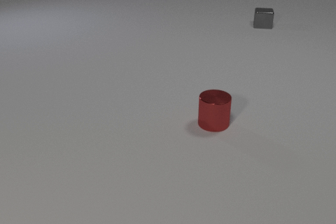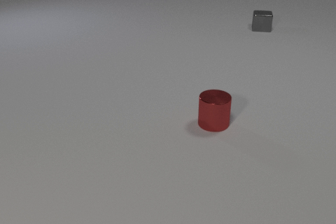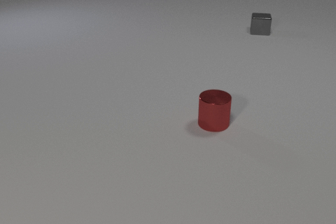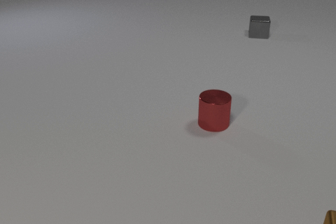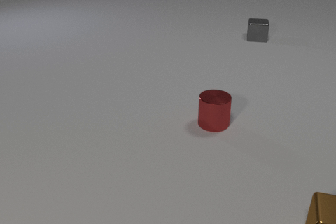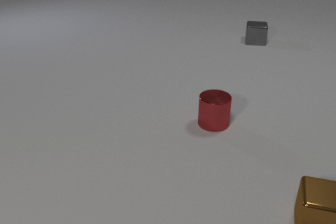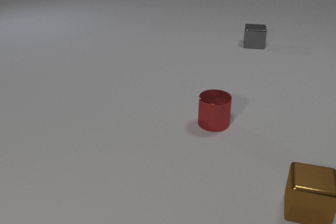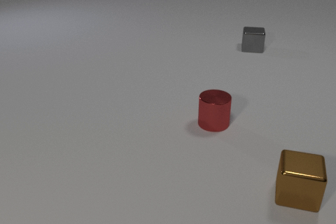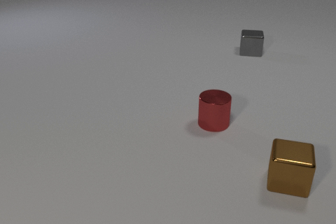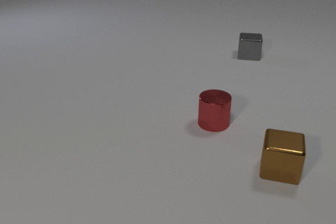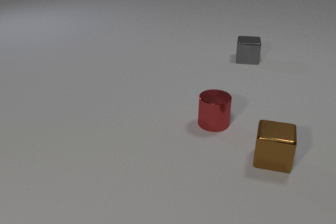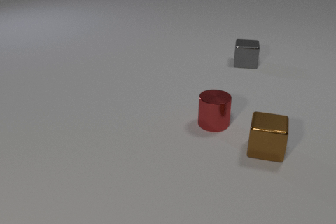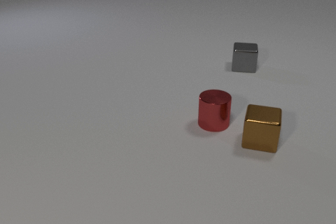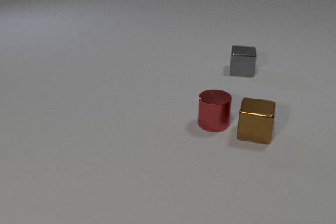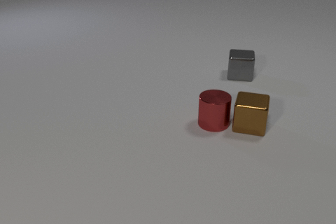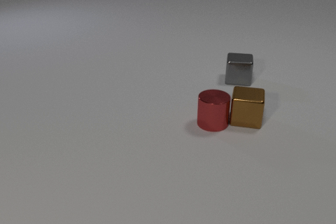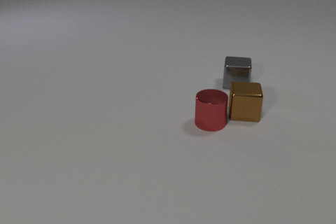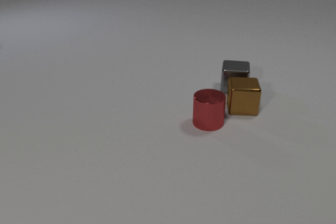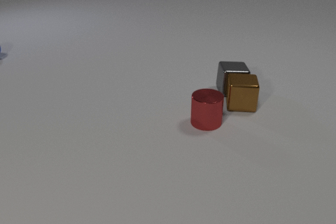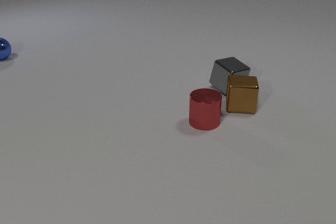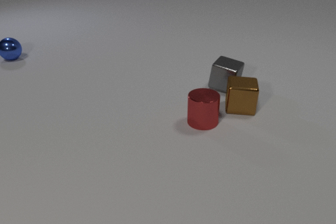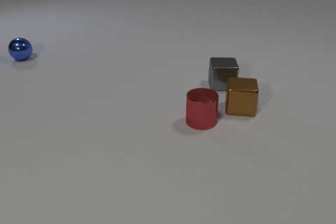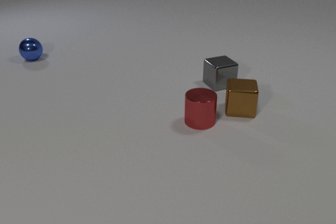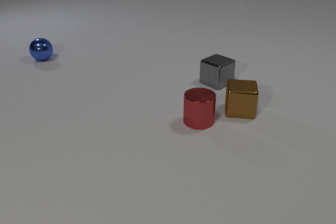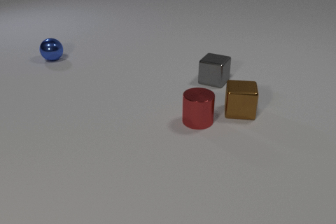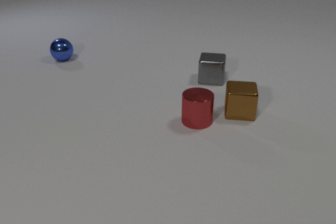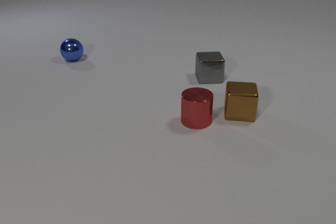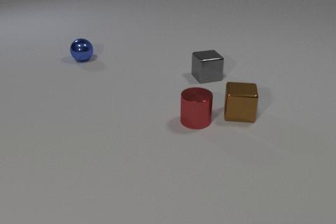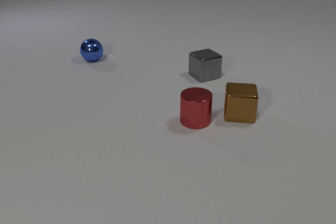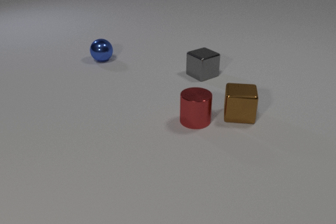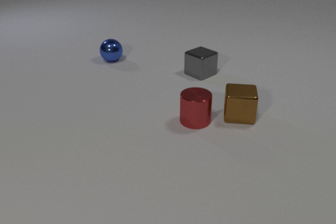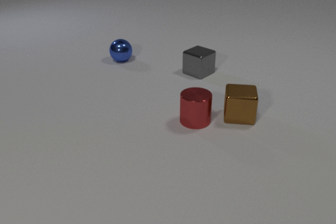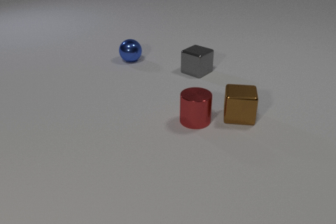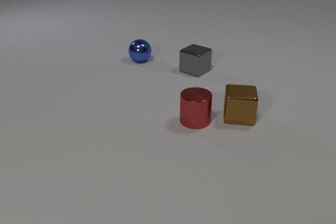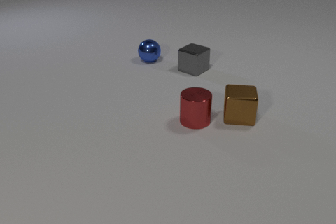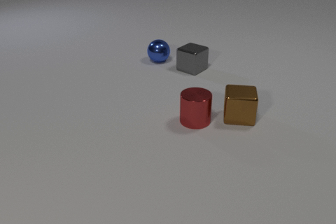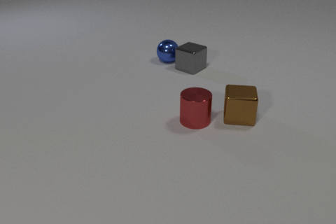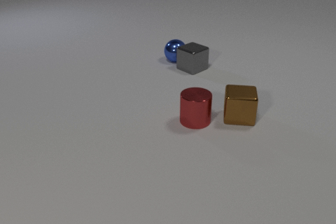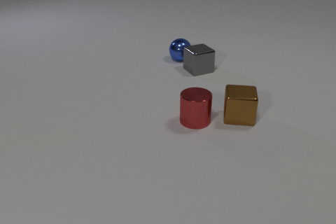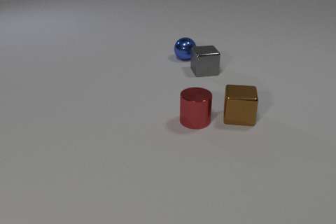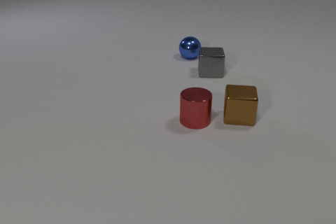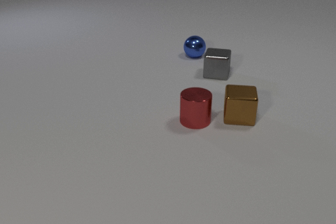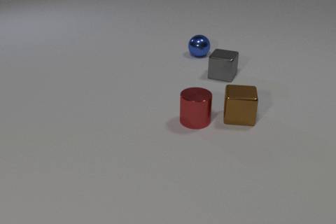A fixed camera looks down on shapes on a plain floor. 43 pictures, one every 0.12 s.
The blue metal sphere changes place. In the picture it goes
to the right.
0.00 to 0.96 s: The brown metal cube comes in at the bottom edge, slides away from the camera and to the left. The gray metal cube slides toward the camera.
0.96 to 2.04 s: The brown metal cube slides away from the camera and to the left. The gray metal cube slides toward the camera. The brown metal cube and the red metal cylinder collide.
2.04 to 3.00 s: The brown metal cube slides toward the camera. The gray metal cube slides to the left and away from the camera, spins counterclockwise seen from above by about 180 degrees, its near face sliding to the right. The blue metal sphere comes in at the left edge, rolls to the right and toward the camera. The red metal cylinder slides to the left. The brown metal cube and the gray metal cube collide.
3.00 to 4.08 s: The brown metal cube slides toward the camera. The gray metal cube slides away from the camera and to the left, spins so that its near face slides to the right, counterclockwise seen from above. The blue metal sphere rolls to the right.
4.08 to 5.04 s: The gray metal cube slides to the right and toward the camera, spins clockwise seen from above by about 75 degrees, its near face sliding to the left. The blue metal sphere rolls to the right. The gray metal cube and the blue metal sphere collide.
Are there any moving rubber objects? no.
How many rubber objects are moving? 0.
How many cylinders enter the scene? 0.
